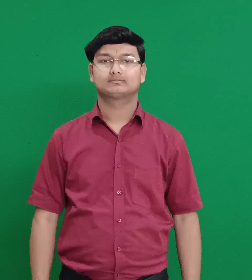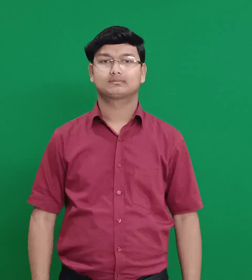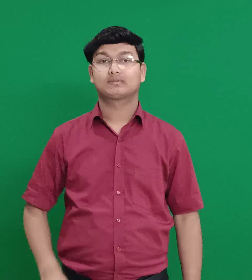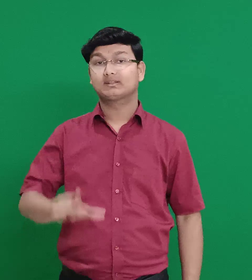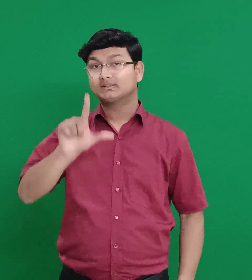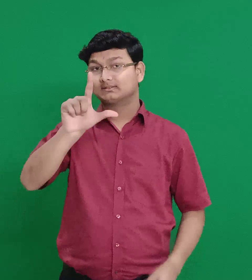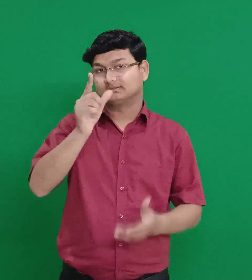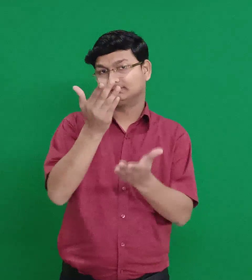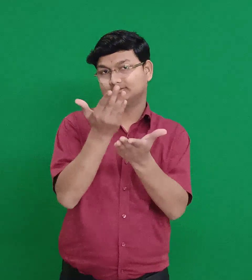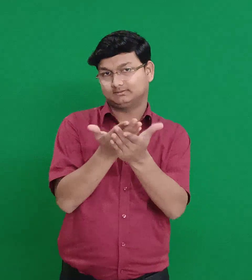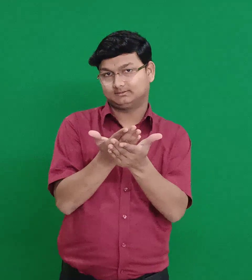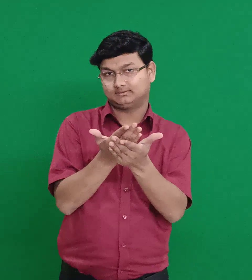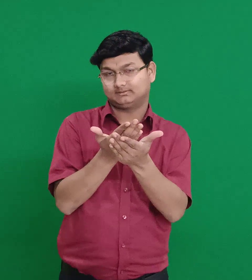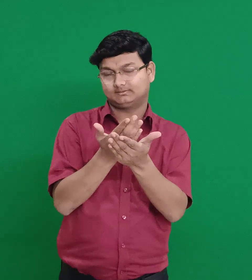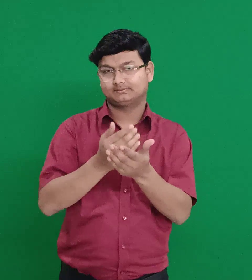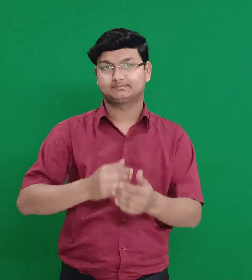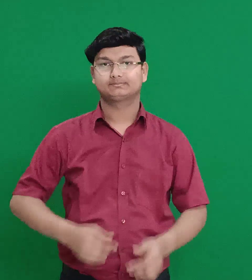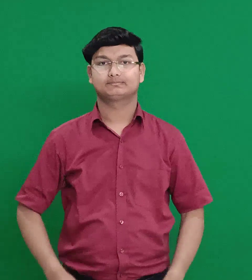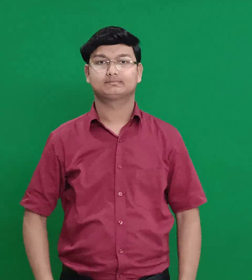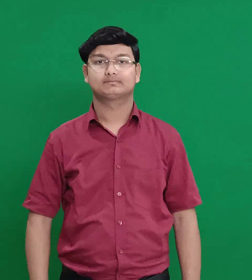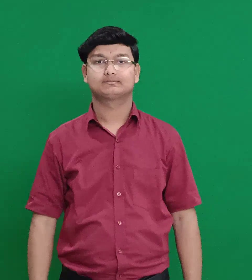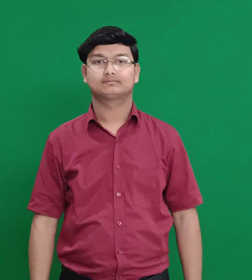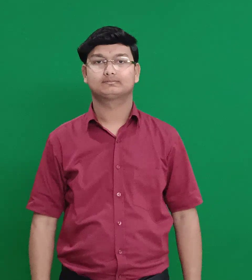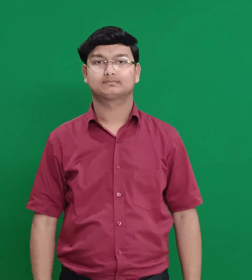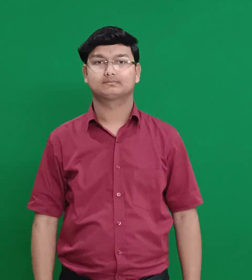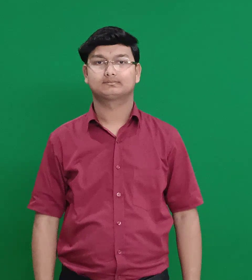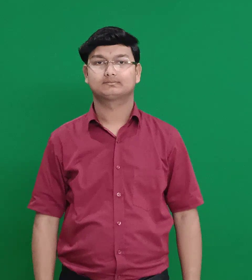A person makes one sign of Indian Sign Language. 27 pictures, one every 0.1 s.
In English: lazarus
